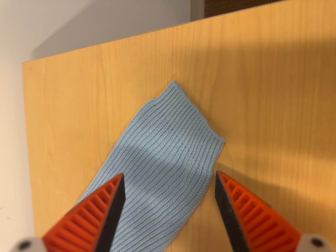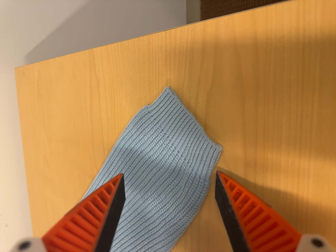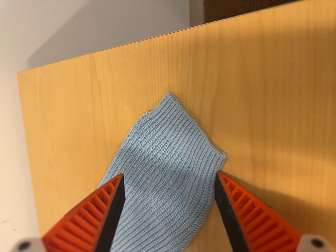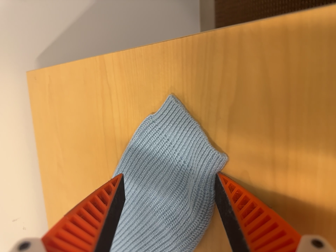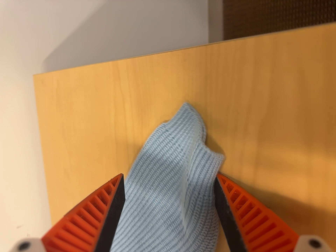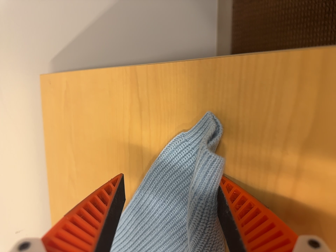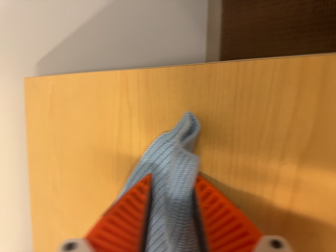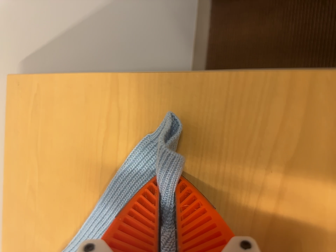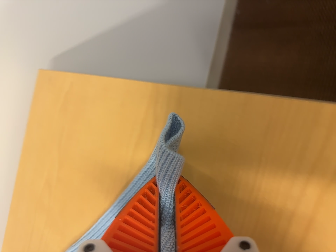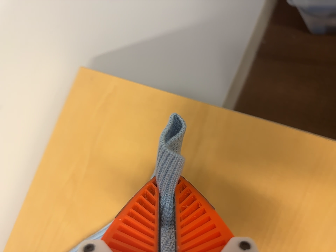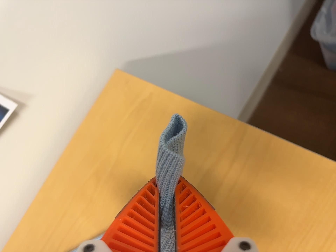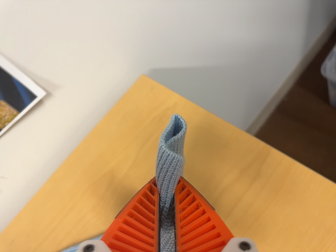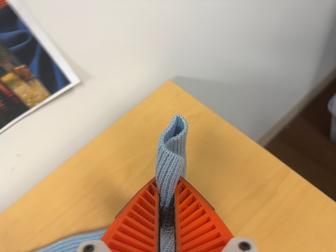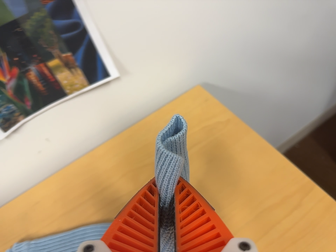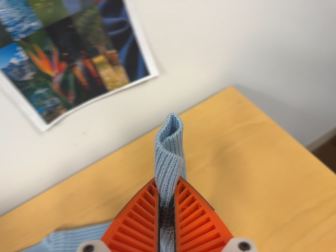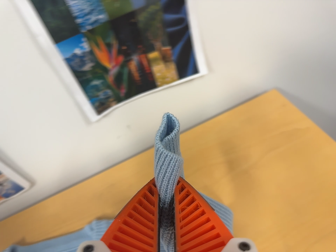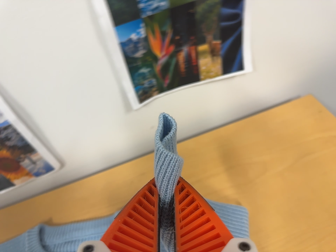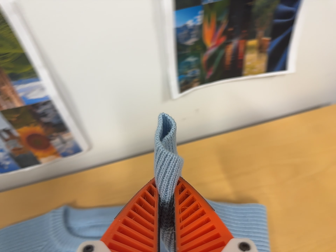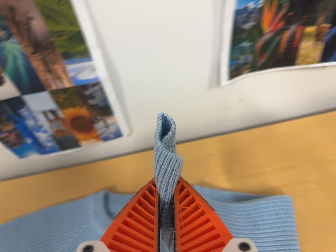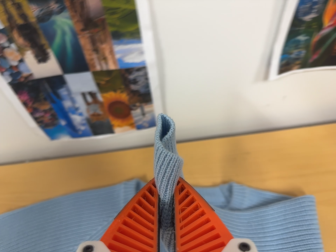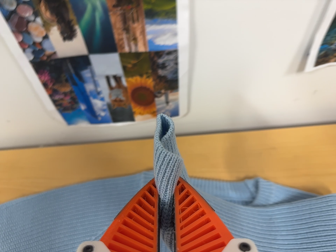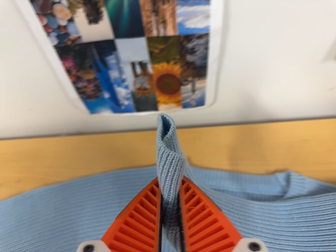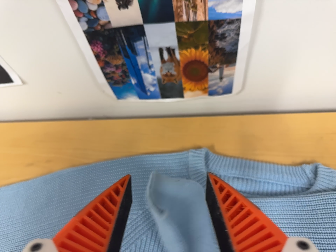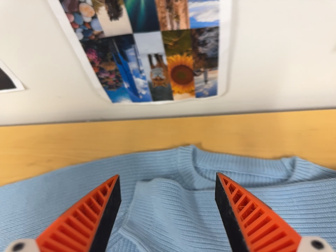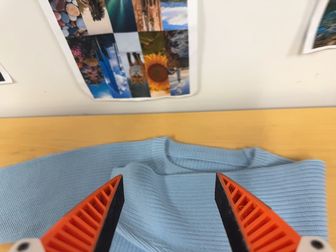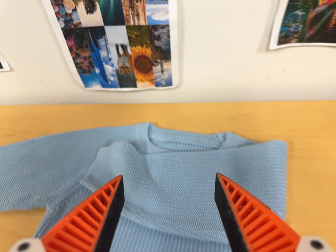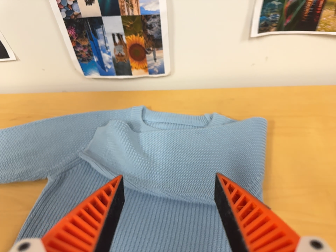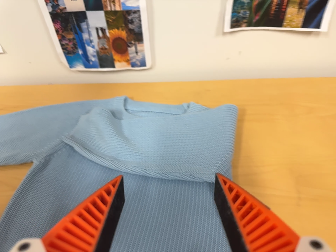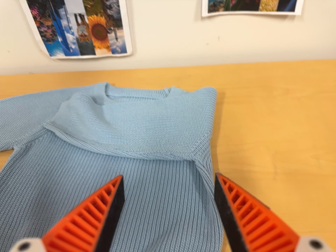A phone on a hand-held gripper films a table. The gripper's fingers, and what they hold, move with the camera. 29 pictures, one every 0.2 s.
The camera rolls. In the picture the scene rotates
clockwise.
0.0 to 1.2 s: The camera travels forward, toward the top of its view and to its left, about 10 cm, so what stands in front looms larger.
1.2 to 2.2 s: The camera travels to its left, about 22 cm, so close, fixed things drift to the right. Its aim tips toward the top of its view by about 15 degrees, and the scene shifts downward. It rolls about its line of sight by about 40 degrees, and the scene rotates clockwise.
2.2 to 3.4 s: The camera travels to its left, about 34 cm, so close, fixed things drift to the right. It rolls about its line of sight by about 35 degrees, and the scene rotates clockwise.
3.4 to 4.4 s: The camera swings to its left by about 15 degrees, and the scene slides to the right. It travels to its left, about 16 cm, so close, fixed things drift to the right. Its aim tips toward the bottom of its view by about 10 degrees, and the scene shifts upward. It rolls about its line of sight by about 10 degrees, and the scene rotates clockwise.
4.4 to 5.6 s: The camera travels toward the bottom of its view, backward and to its right, about 30 cm, so close, fixed things drift upward. Its aim tips toward the top of its view by about 10 degrees.
The film runs forward here.
